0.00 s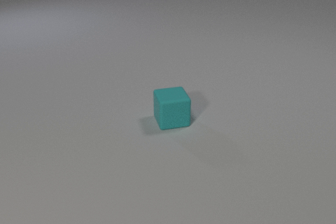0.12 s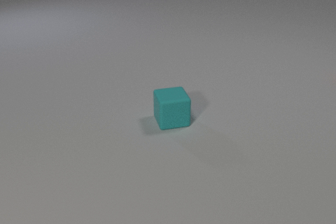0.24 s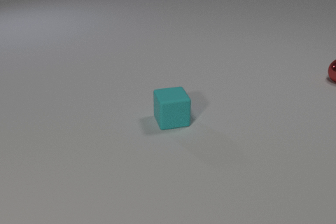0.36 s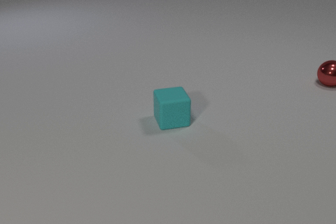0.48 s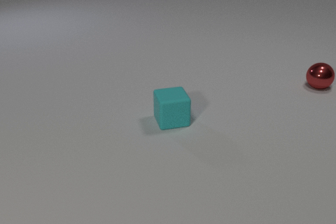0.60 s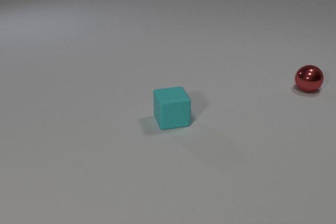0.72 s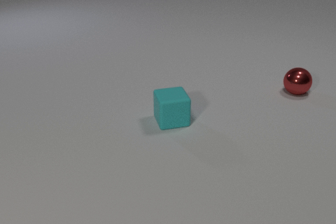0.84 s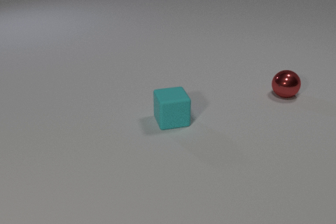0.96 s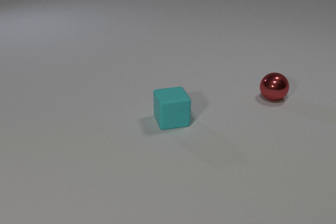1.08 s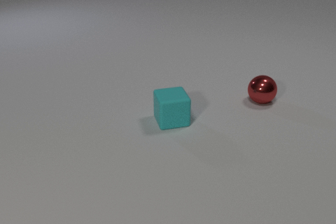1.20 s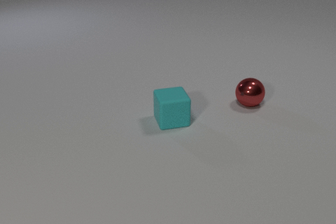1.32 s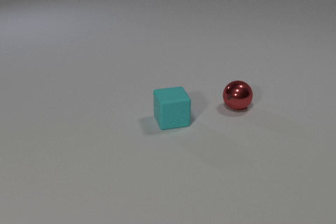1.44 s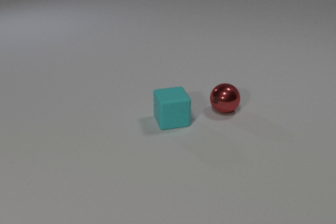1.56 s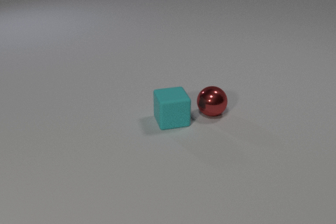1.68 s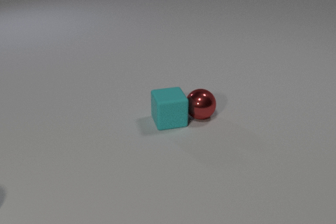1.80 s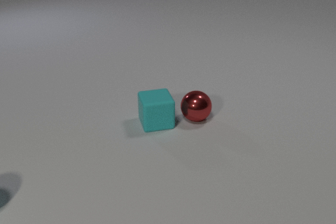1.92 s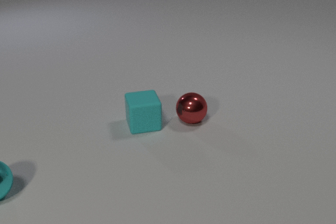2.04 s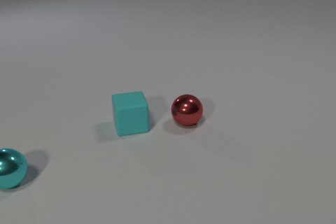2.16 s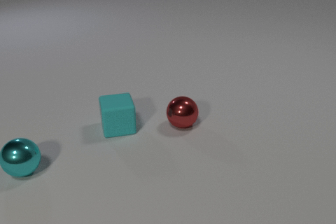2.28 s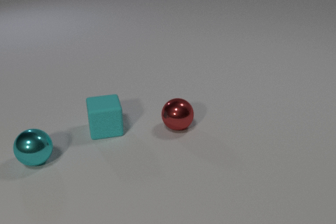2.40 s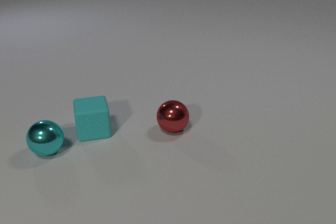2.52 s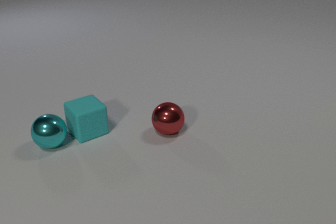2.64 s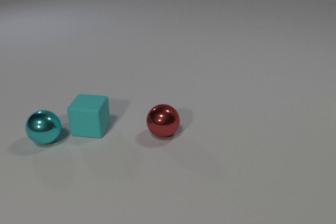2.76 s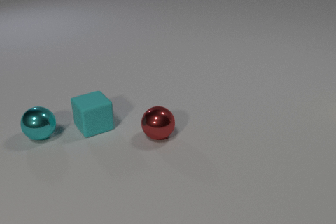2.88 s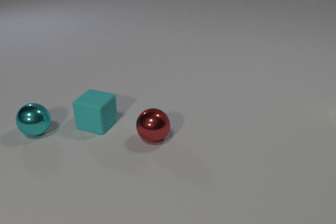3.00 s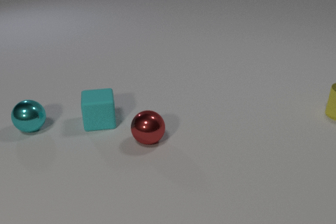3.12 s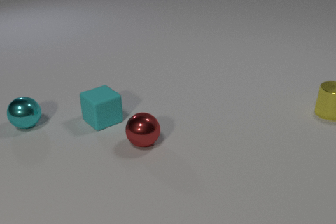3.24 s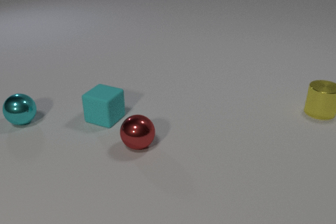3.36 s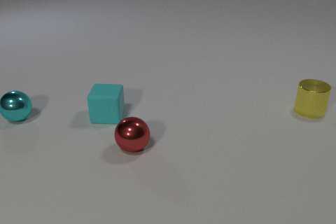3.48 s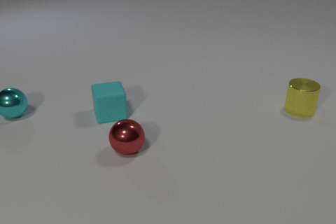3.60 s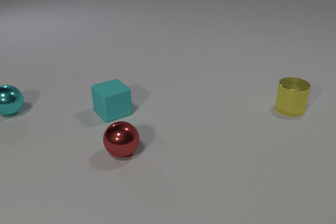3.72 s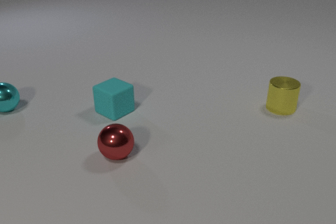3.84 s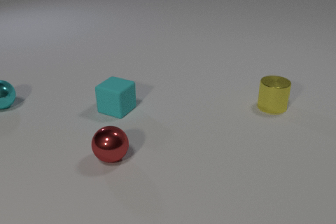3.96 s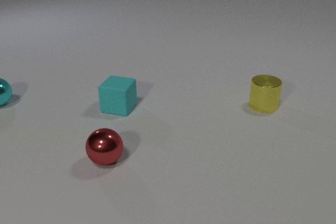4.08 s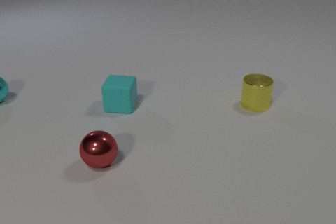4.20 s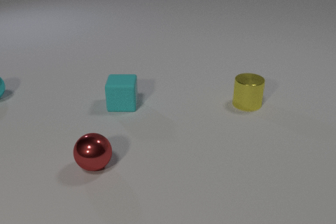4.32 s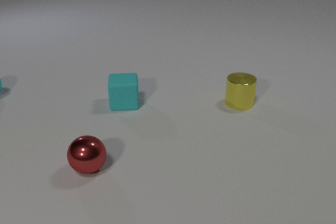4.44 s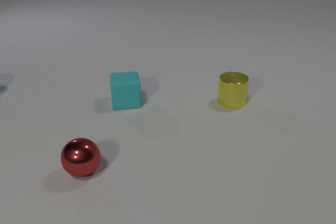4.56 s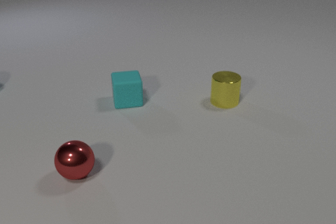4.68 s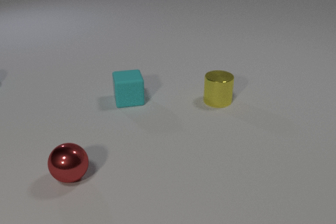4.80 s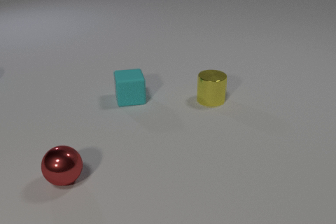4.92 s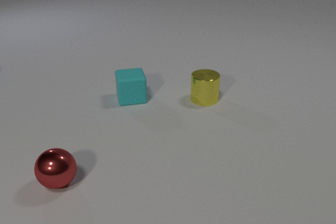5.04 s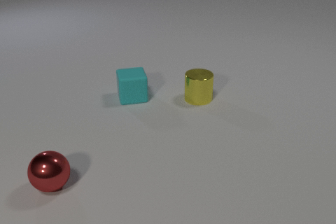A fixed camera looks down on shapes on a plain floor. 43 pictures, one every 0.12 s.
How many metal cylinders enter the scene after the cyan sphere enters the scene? 1.
What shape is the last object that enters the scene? cylinder.
What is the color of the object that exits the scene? cyan.
0.00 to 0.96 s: The red metal sphere comes in at the right edge, rolls toward the camera and to the left.
0.96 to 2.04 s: The red metal sphere rolls to the left and toward the camera. The cyan rubber cube slides to the left. The cyan metal sphere comes in at the left edge, rolls to the right and away from the camera. The red metal sphere and the cyan rubber cube collide.
2.04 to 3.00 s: The red metal sphere rolls to the left and toward the camera. The cyan rubber cube slides to the left. The cyan metal sphere rolls away from the camera. The yellow metal cylinder comes in at the right edge, slides to the left. The cyan rubber cube and the cyan metal sphere collide.
3.00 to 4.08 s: The red metal sphere rolls to the left and toward the camera. The cyan rubber cube slides away from the camera and to the right. The cyan metal sphere rolls away from the camera and to the left. The yellow metal cylinder slides to the left.
4.08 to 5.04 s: The red metal sphere rolls to the left and toward the camera. The cyan rubber cube slides away from the camera and to the right. The cyan metal sphere rolls away from the camera, leaves at the left edge. The yellow metal cylinder slides to the left.
